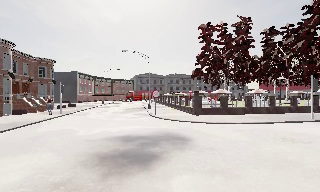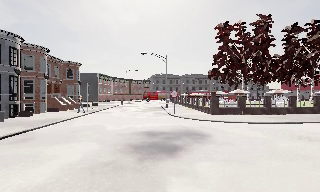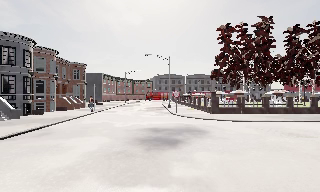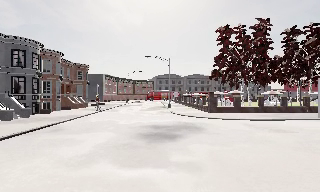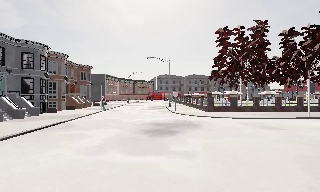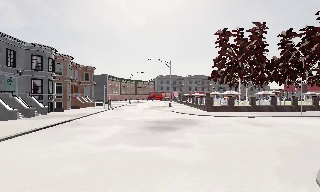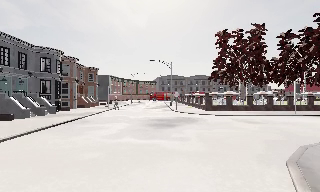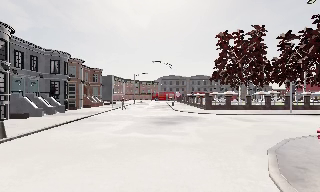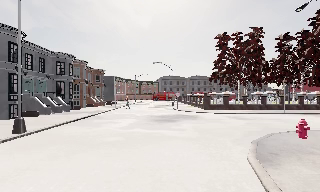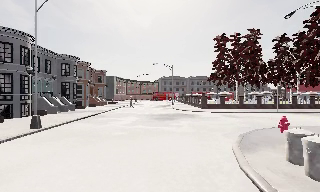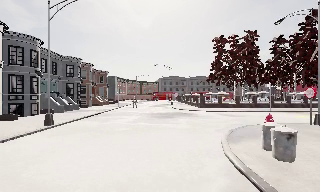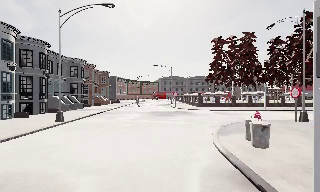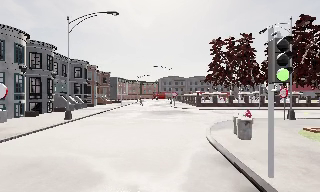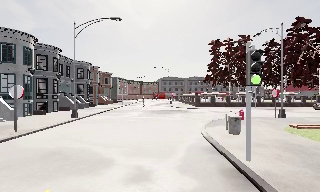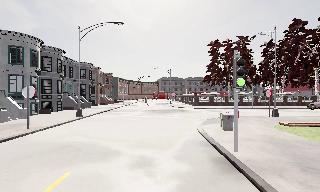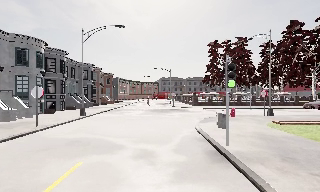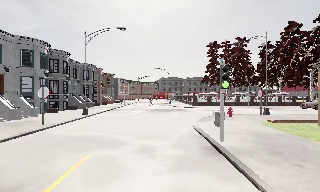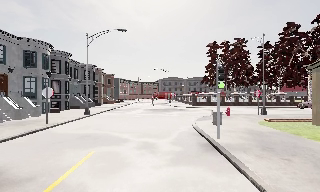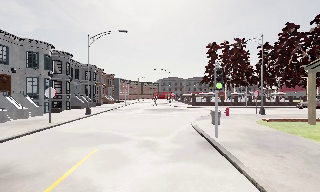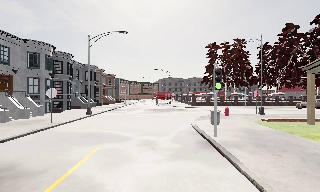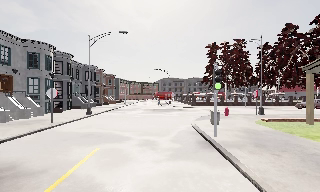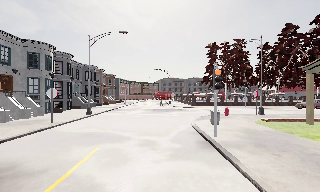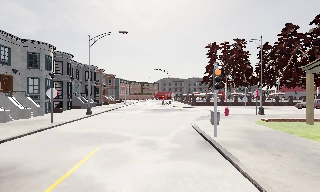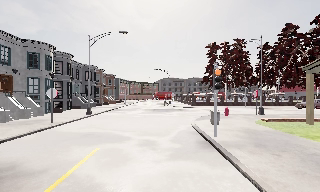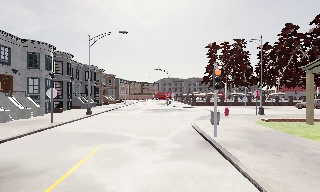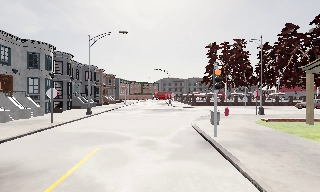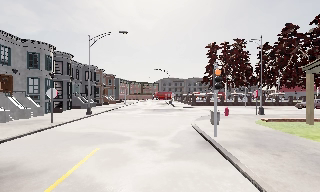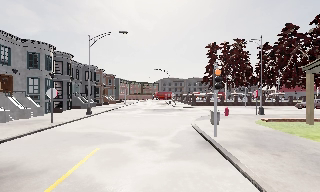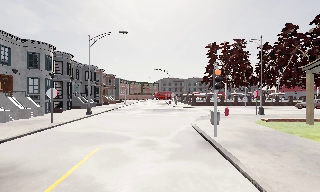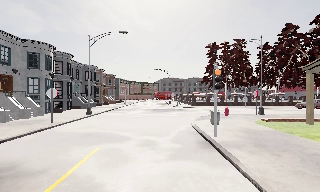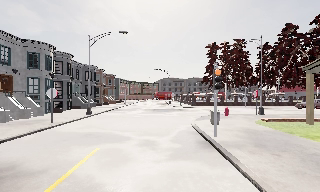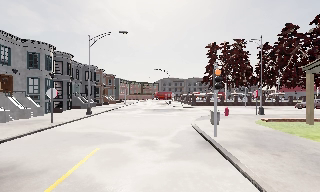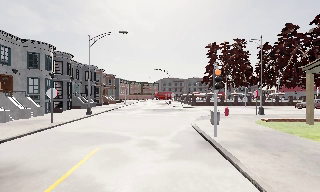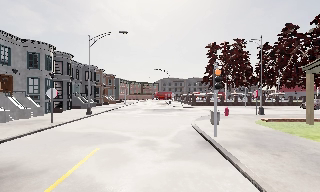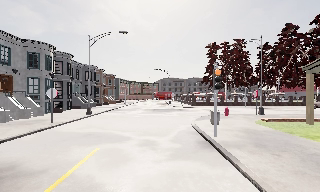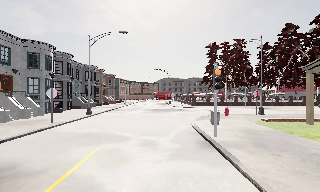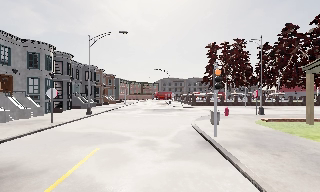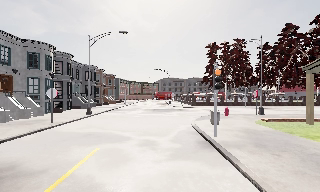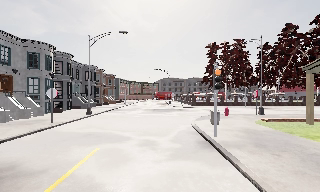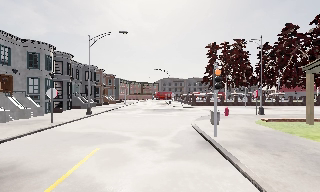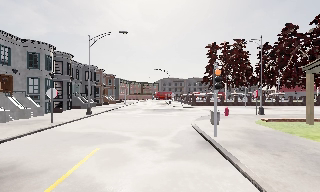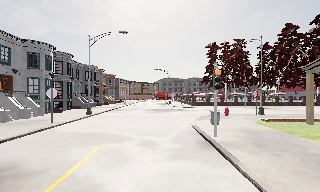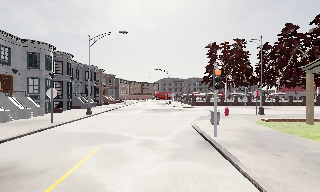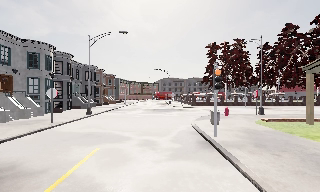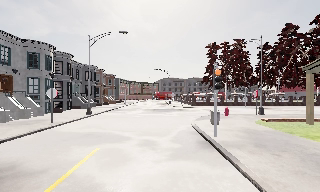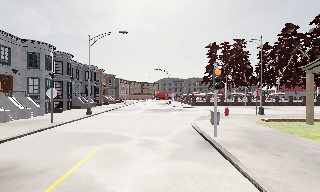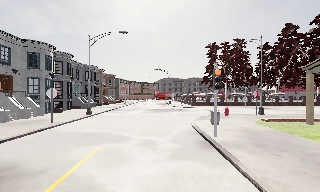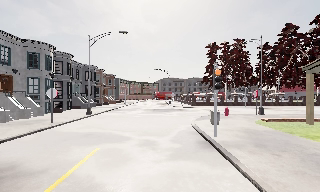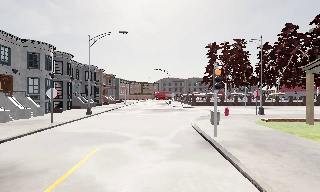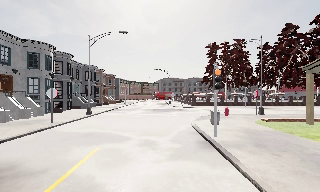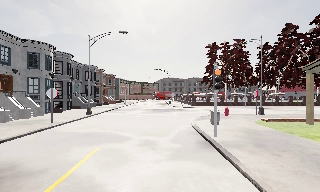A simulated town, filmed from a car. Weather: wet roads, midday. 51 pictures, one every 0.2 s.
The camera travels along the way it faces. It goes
backward.
0.0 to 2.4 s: The camera travels backward, about 11 m, so what stands in front gets smaller.
2.4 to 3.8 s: The camera travels backward, about 3.5 m, so what stands in front gets smaller. It loses speed.
3.8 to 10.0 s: The camera keeps its place and its aim.
The film runs backward here.
